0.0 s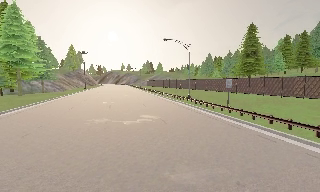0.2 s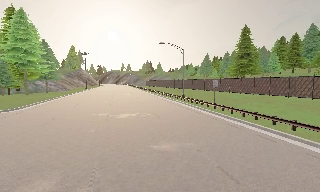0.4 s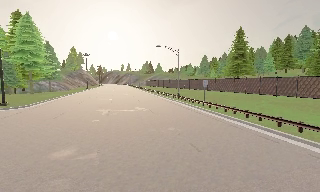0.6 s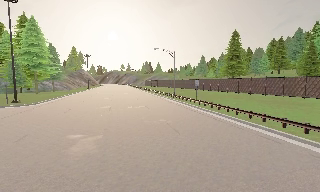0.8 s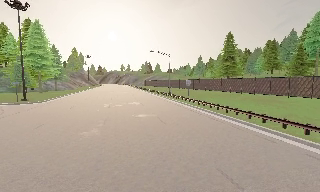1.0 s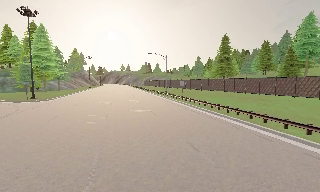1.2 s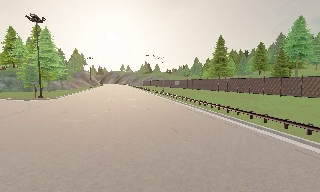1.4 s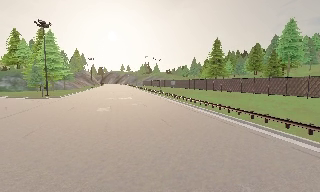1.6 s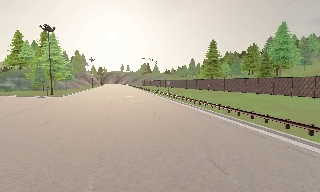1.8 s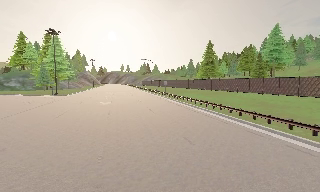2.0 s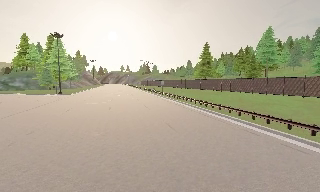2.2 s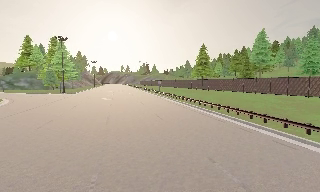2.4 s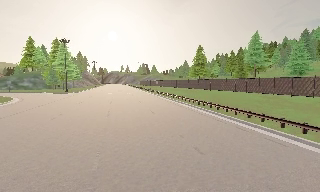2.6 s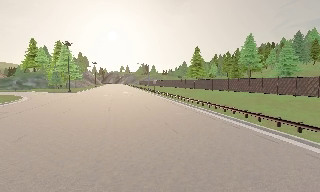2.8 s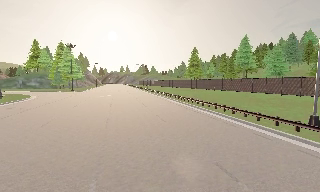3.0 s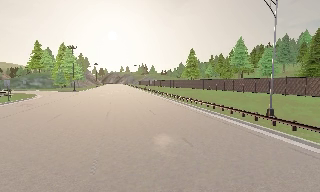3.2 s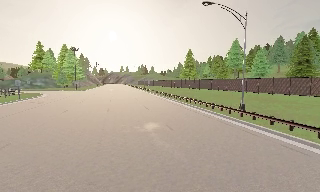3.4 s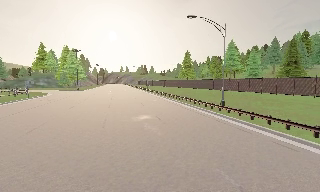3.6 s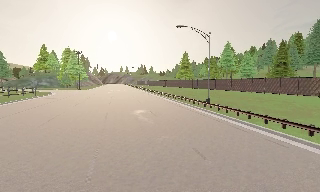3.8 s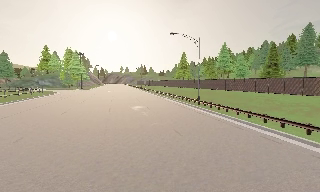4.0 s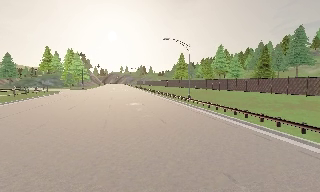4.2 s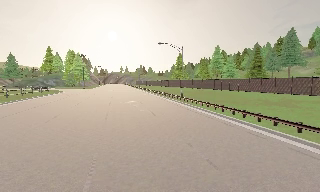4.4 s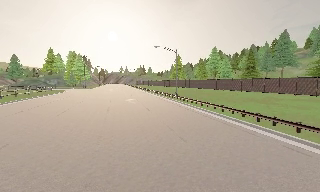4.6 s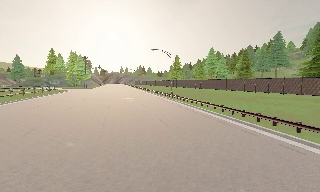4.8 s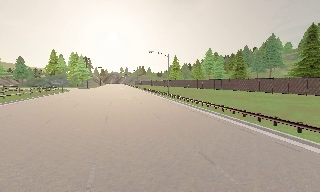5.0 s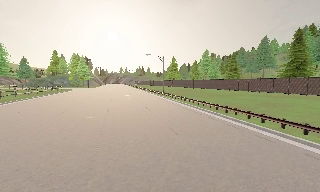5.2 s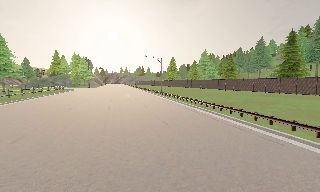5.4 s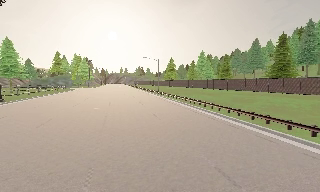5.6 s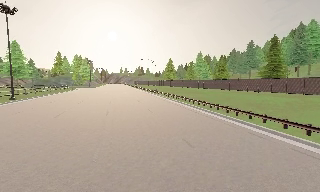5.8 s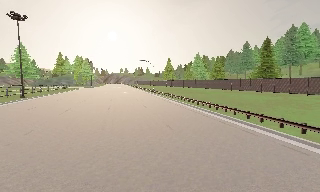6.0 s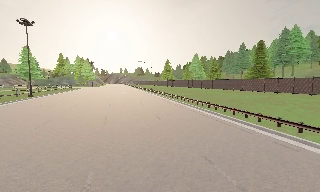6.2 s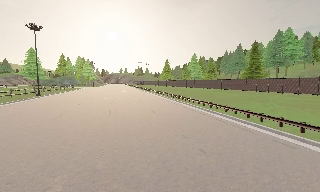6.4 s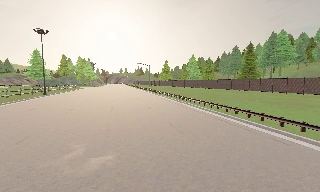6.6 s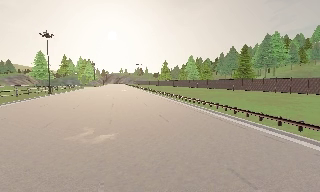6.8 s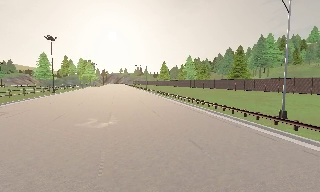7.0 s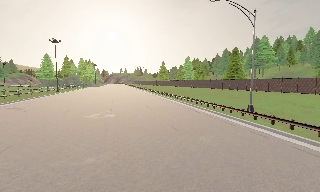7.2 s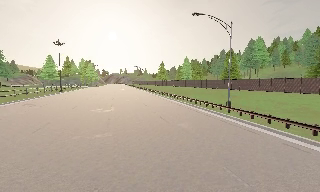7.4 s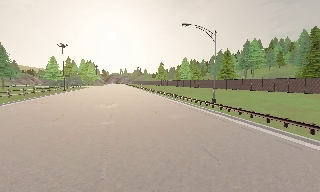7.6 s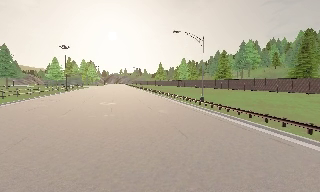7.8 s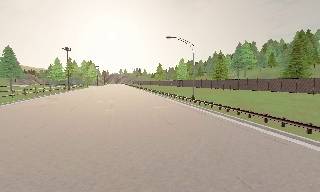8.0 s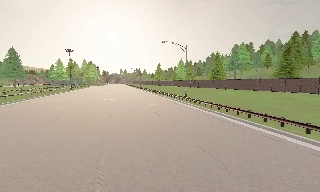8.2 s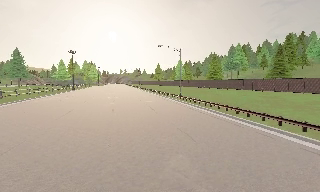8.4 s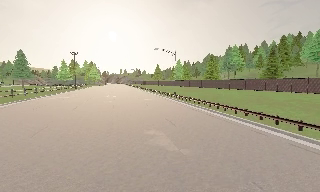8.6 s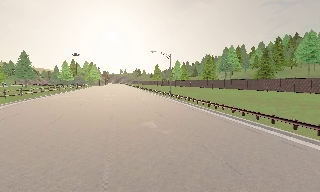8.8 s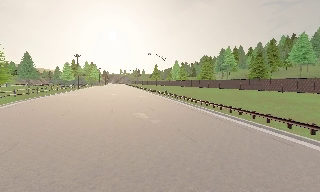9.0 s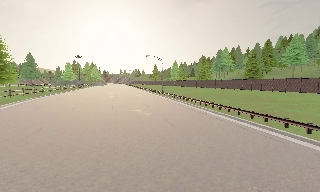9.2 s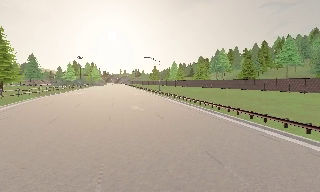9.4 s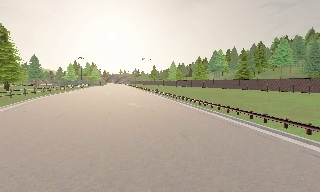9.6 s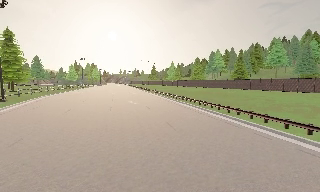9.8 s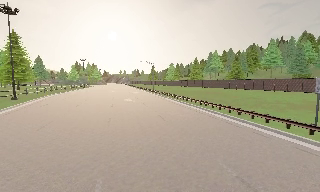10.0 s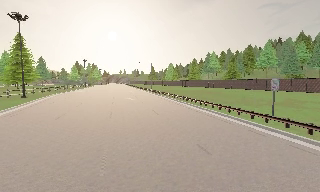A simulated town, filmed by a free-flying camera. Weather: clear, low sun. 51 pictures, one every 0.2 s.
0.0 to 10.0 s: The camera travels backward, about 115 m, so what stands in front gets smaller.
The film runs backward here.
